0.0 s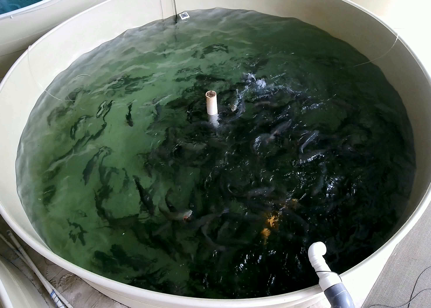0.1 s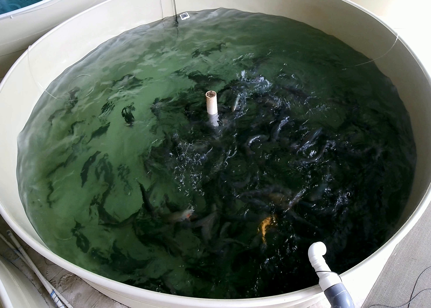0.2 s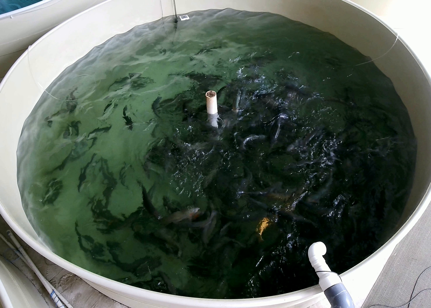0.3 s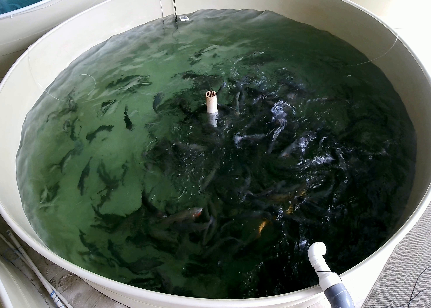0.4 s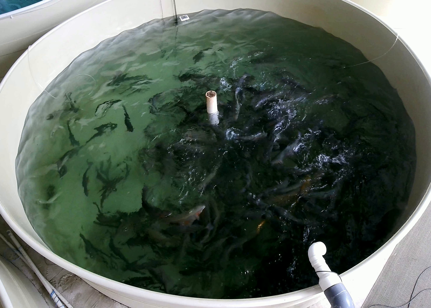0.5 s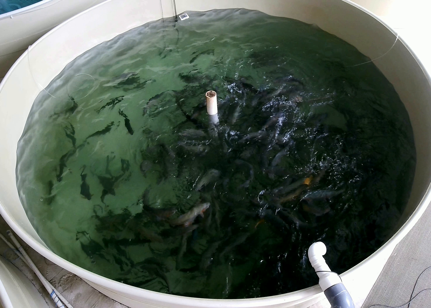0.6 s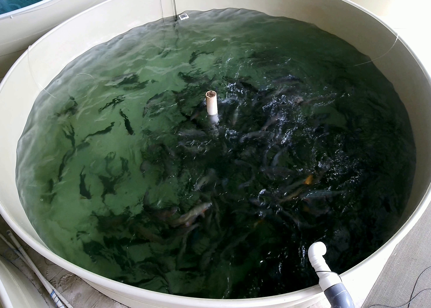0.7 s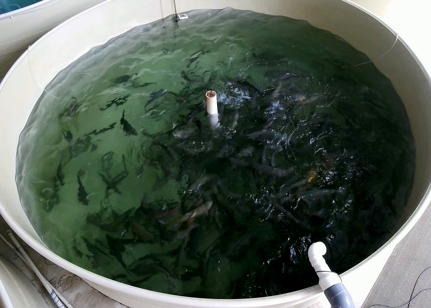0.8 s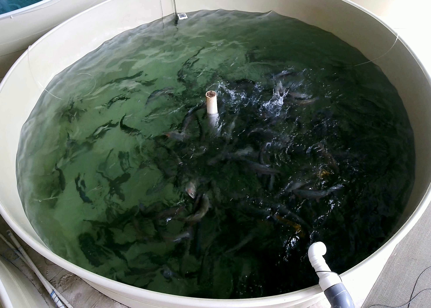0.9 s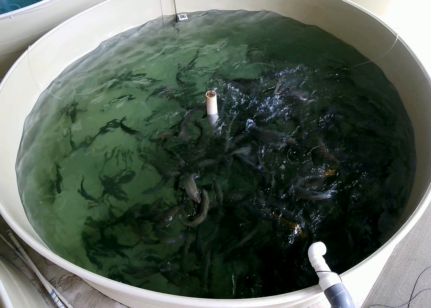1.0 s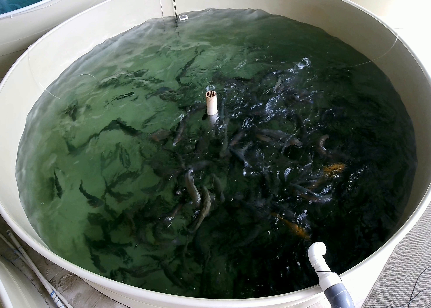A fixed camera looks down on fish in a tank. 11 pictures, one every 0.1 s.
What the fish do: Weak feeding.
